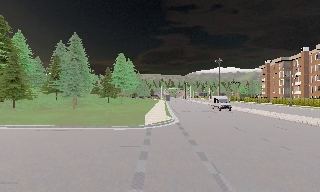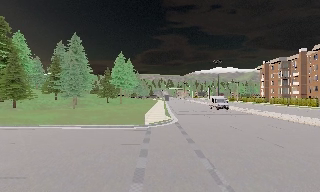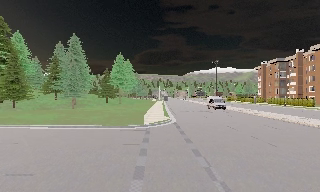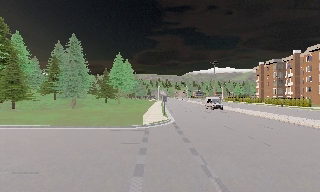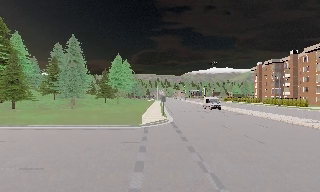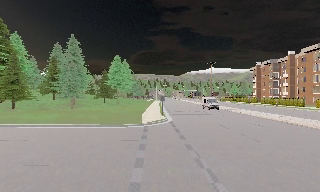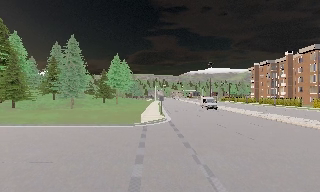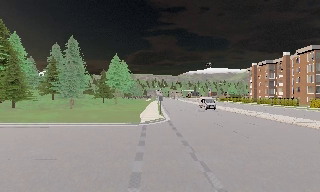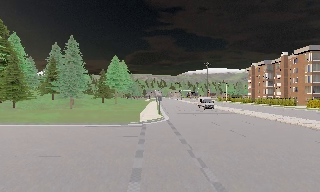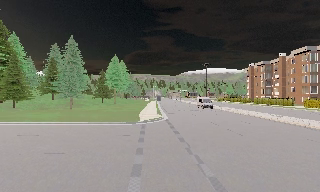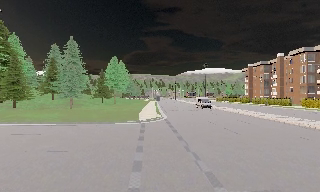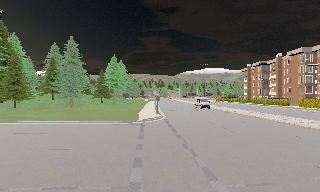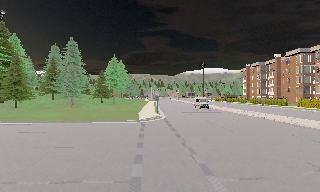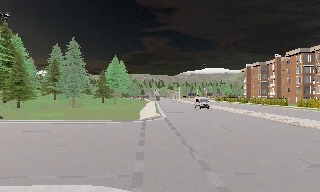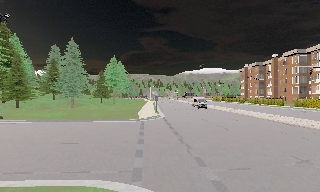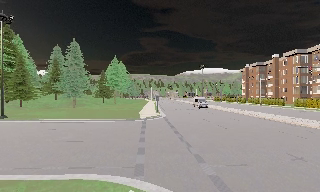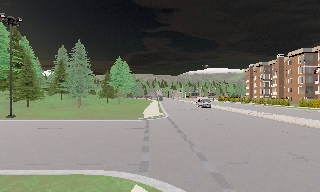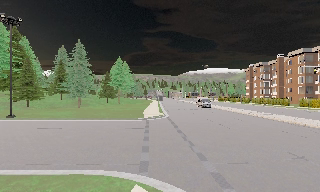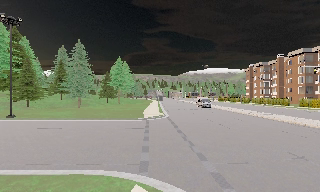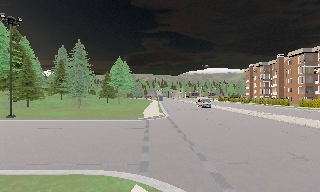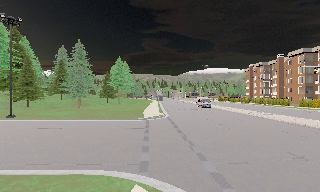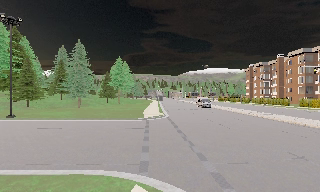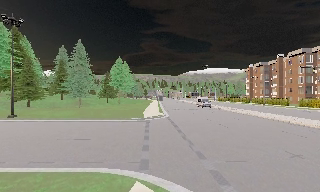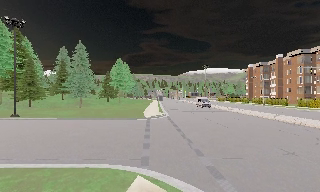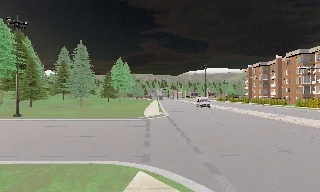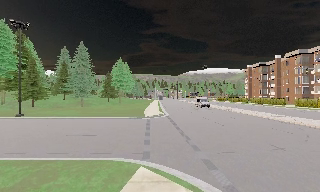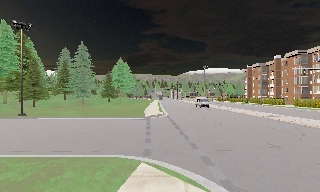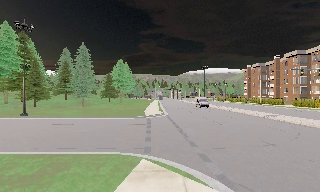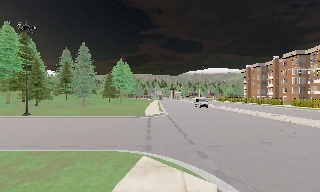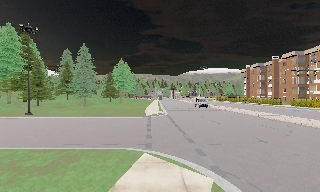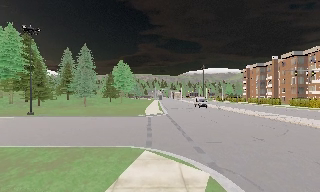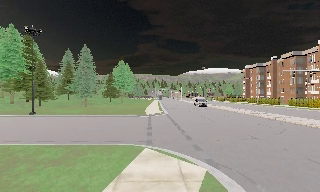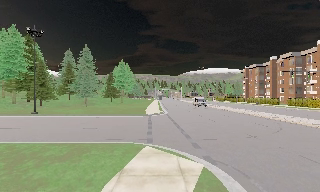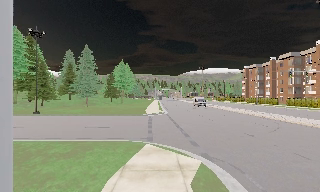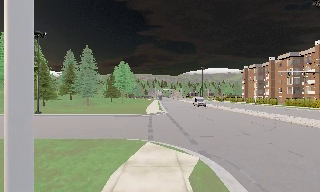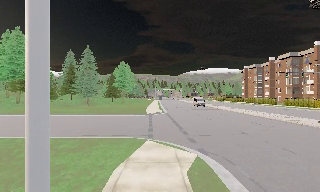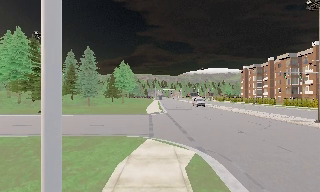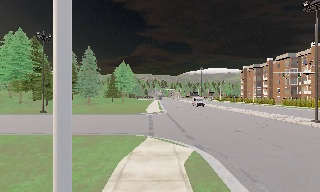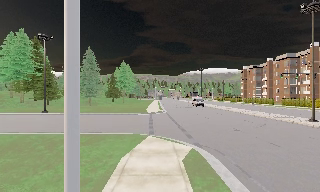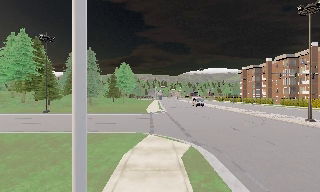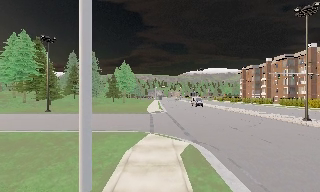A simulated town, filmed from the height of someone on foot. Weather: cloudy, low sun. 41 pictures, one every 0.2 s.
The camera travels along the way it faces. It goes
backward.
0.0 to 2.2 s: The camera travels backward, about 3.5 m, so what stands in front gets smaller.
2.2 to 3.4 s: The camera travels backward, about 1.5 m, so what stands in front gets smaller. It loses speed.
3.4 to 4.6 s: The camera travels backward, about 0.5 m, so what stands in front gets smaller. It gains speed.
4.6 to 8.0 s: The camera travels backward, about 6 m, so what stands in front gets smaller.
The film runs backward here.
